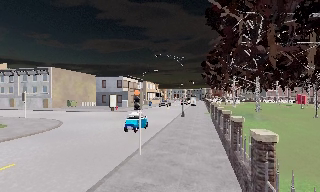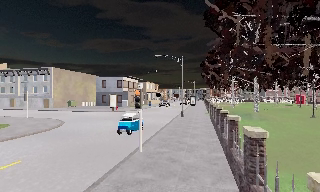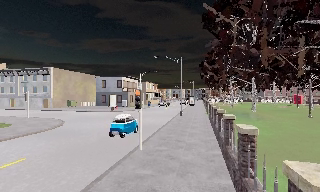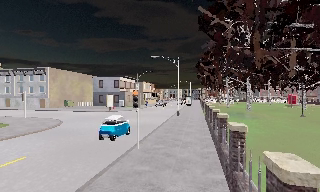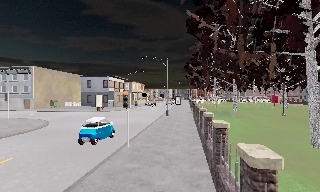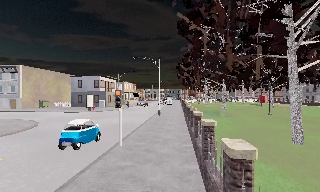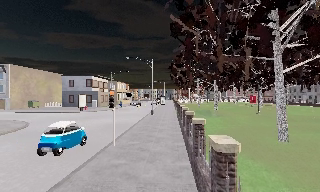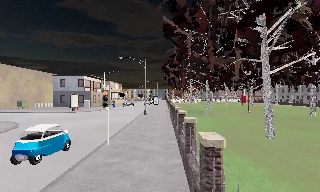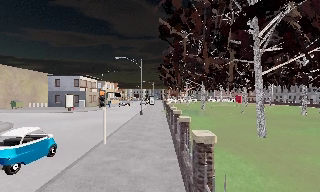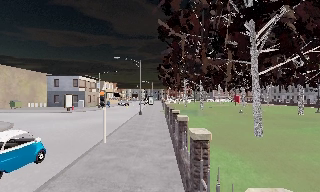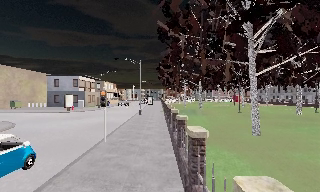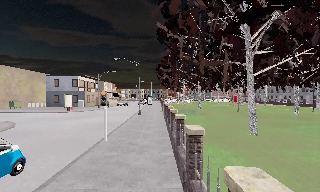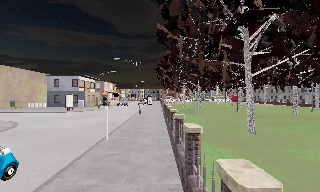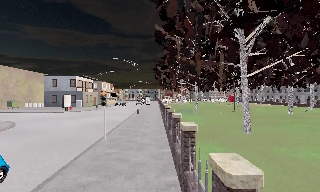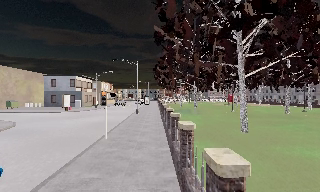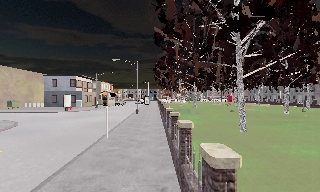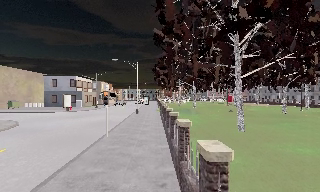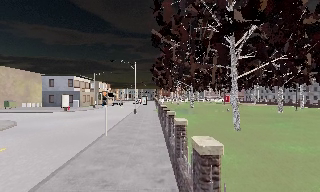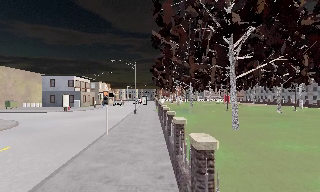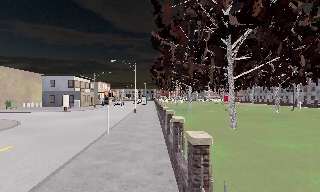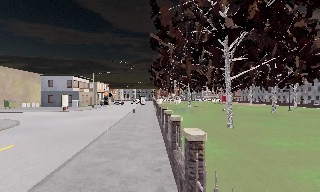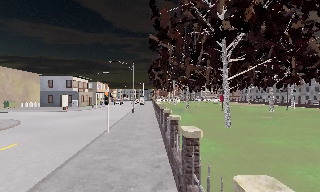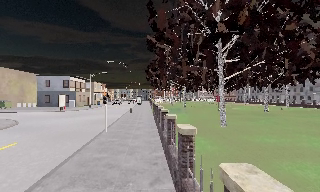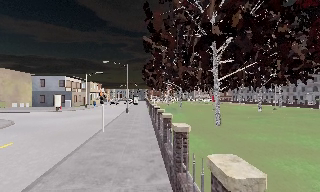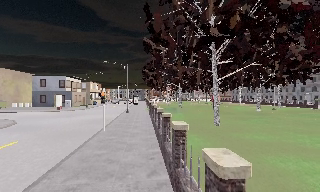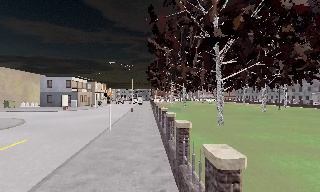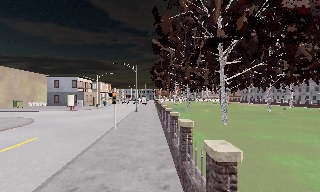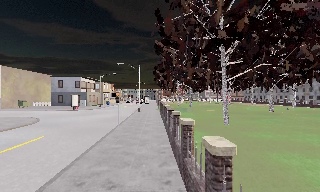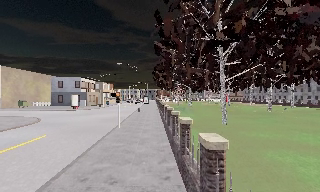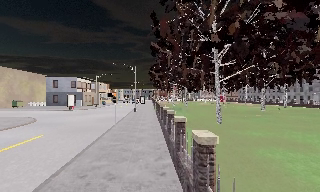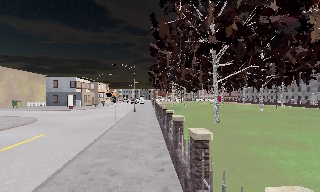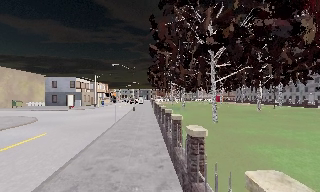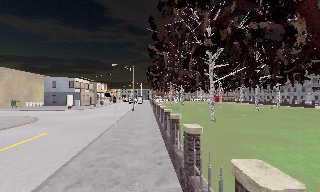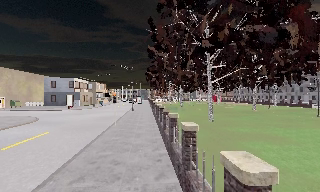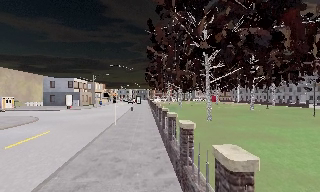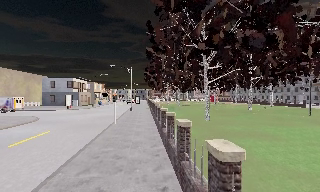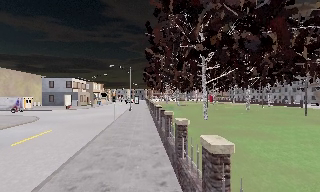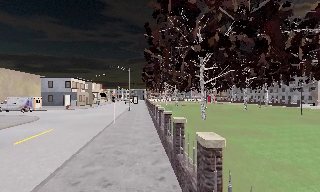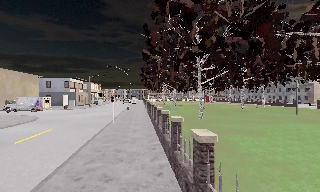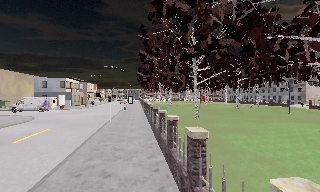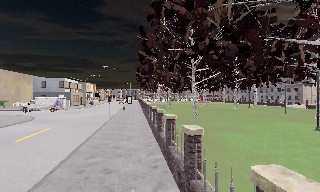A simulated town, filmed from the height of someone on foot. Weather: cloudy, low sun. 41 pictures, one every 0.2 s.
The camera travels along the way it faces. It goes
backward.
0.0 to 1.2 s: The scene slides to the left, as the camera pans about 10 degrees to its right. It travels backward, about 1.5 m, so what stands in front gets smaller.
1.2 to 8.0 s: The camera swings to its right by about 15 degrees, and the scene slides to the left. It travels backward, about 8 m, so what stands in front gets smaller.
The film runs backward here.
